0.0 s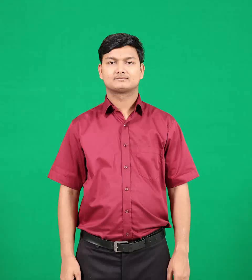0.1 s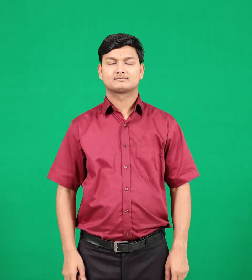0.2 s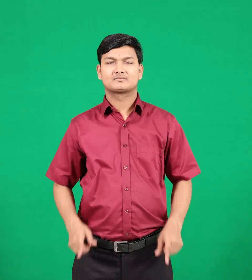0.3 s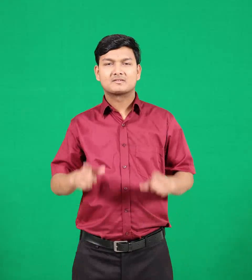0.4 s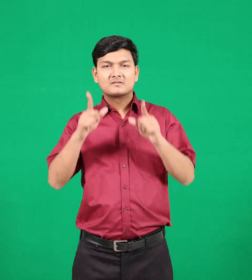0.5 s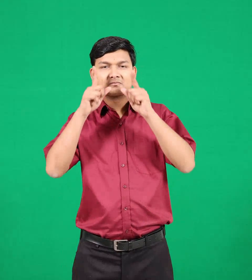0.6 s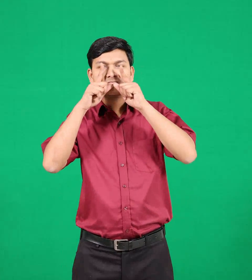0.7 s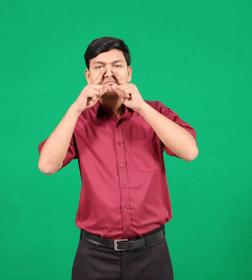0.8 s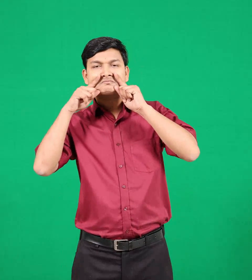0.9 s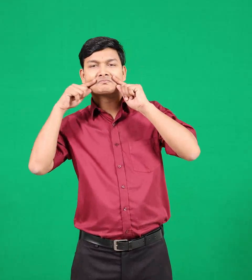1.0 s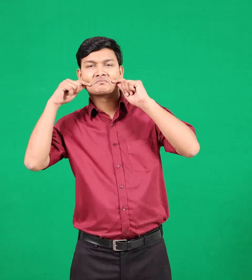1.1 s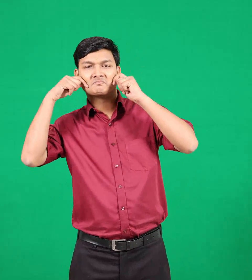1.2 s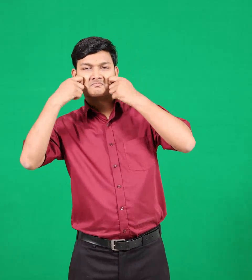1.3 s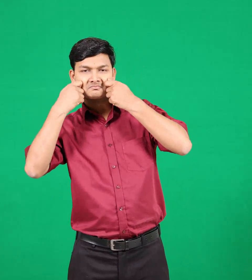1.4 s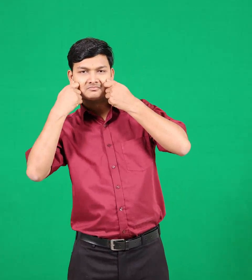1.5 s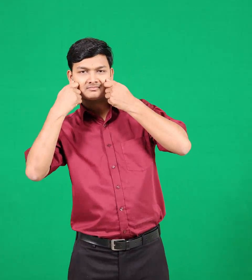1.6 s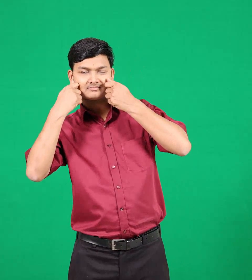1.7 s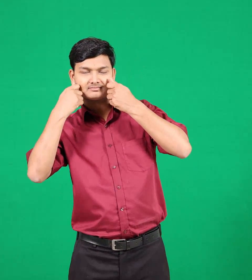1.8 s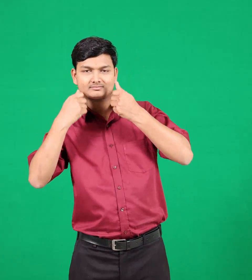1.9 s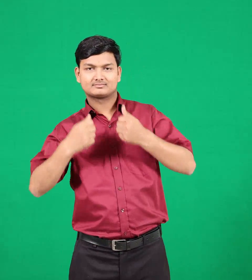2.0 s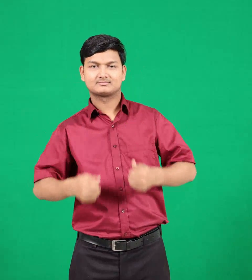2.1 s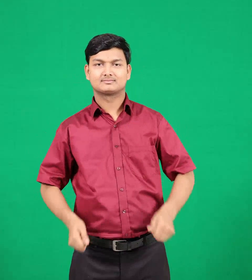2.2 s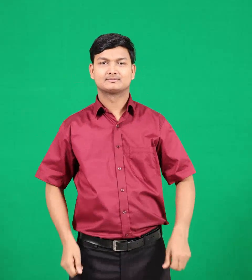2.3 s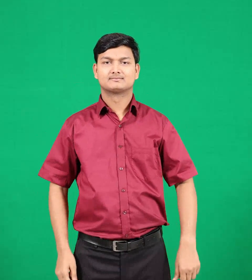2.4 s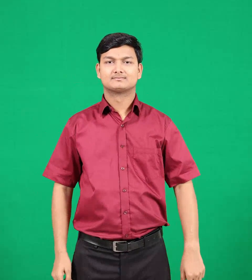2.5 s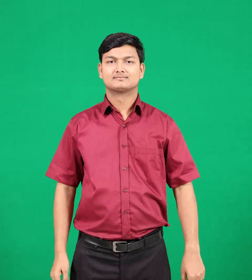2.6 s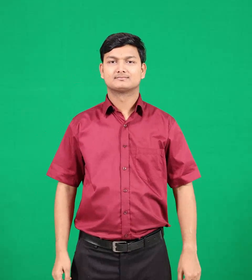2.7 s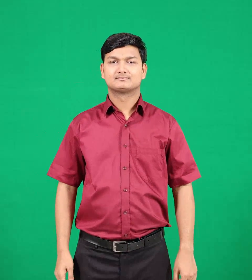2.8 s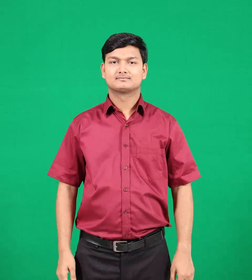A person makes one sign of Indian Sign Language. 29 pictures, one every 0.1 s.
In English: moustache
